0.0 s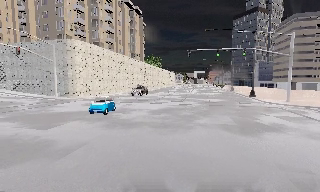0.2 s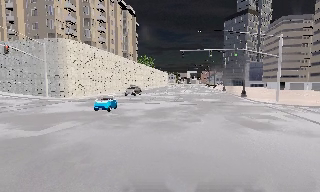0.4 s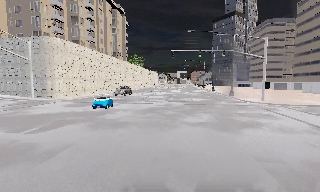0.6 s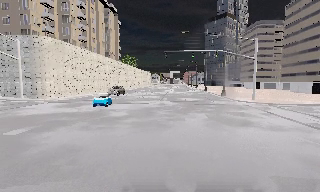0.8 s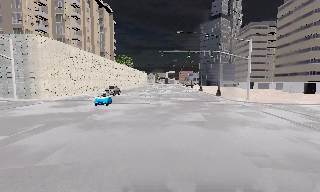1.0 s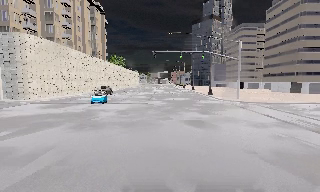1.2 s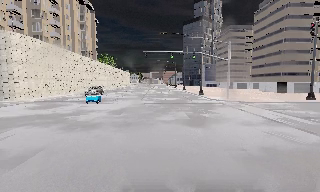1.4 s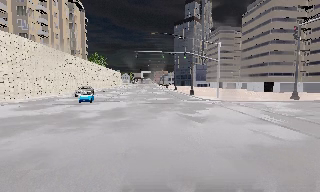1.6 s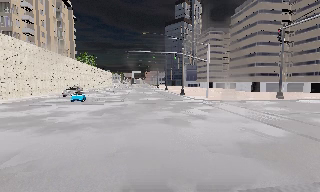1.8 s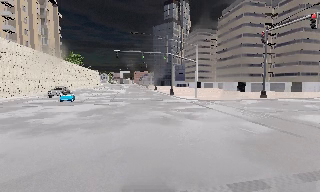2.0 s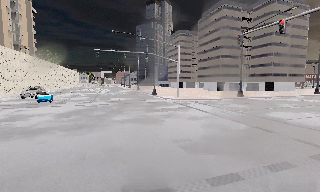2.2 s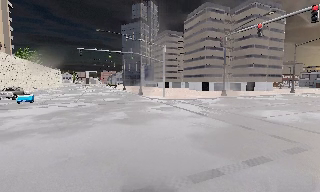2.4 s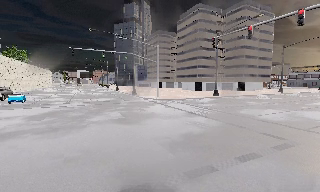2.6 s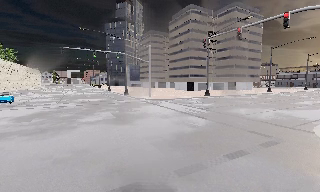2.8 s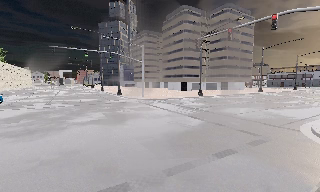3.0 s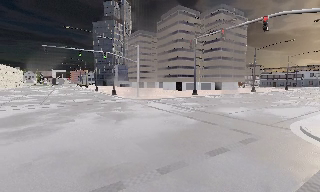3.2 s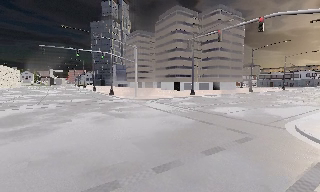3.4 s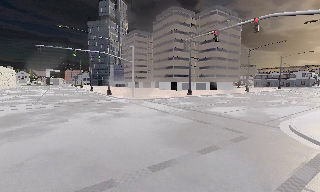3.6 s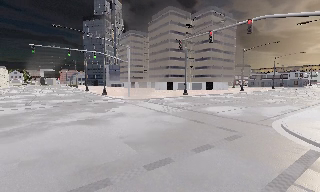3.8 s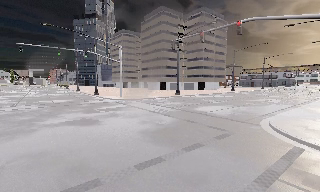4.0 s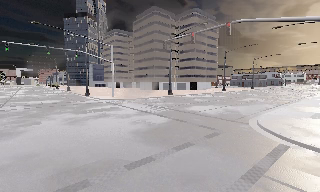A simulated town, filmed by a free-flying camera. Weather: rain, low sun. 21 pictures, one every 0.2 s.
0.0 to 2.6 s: The scene slides to the left, as the camera pans about 40 degrees to its right. It travels backward, about 1 m.
2.6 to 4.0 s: The scene slides to the left, as the camera pans about 10 degrees to its right. It travels to its right, about 0.5 m, so close, fixed things drift to the left.
The film runs backward here.
